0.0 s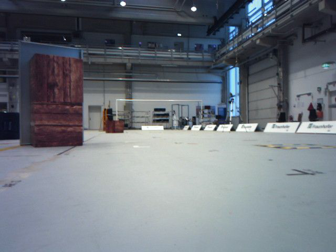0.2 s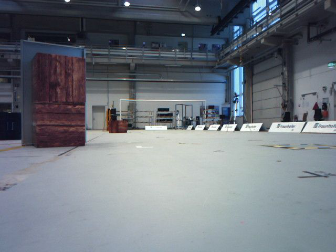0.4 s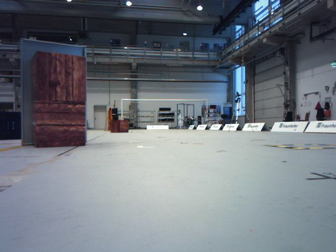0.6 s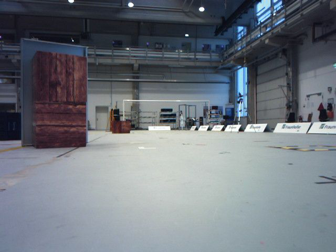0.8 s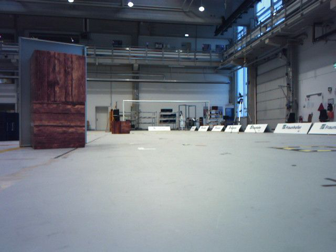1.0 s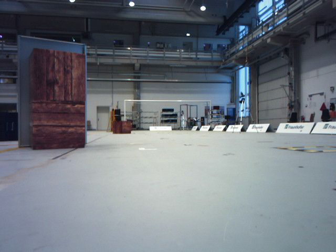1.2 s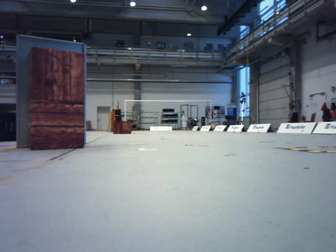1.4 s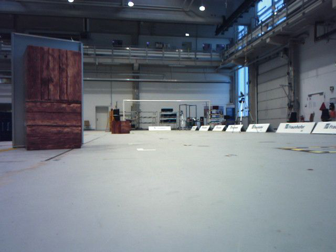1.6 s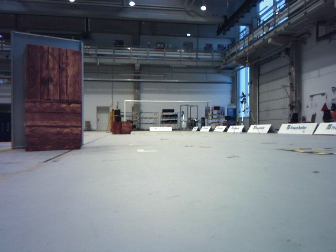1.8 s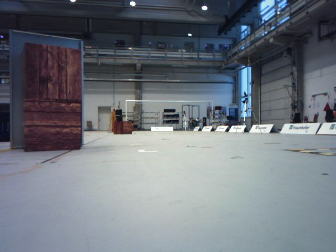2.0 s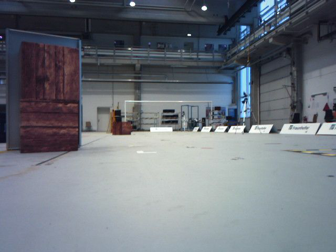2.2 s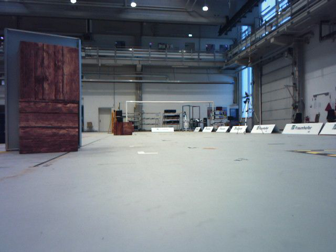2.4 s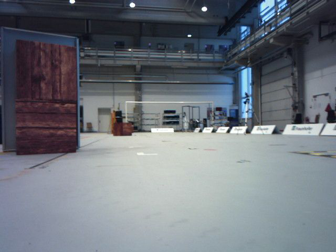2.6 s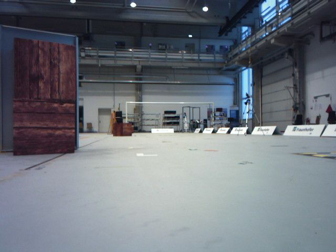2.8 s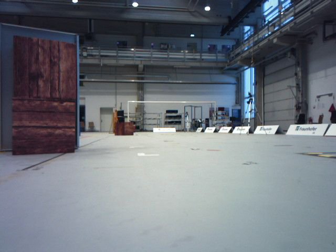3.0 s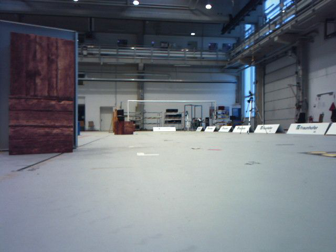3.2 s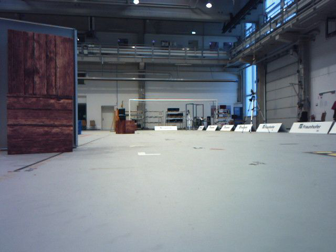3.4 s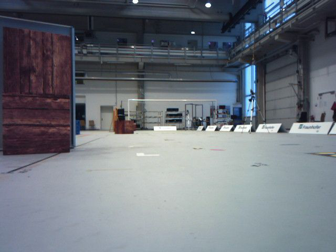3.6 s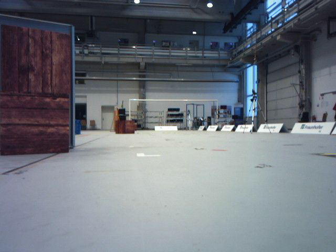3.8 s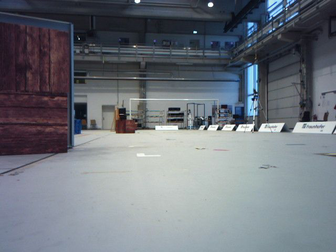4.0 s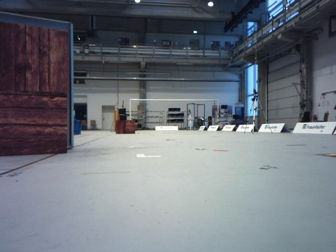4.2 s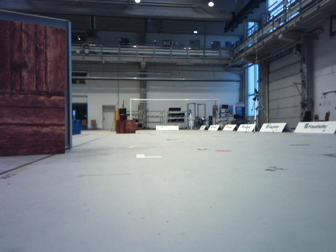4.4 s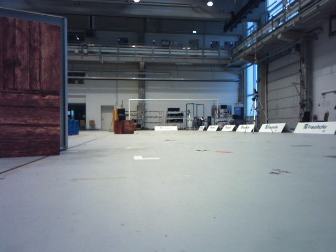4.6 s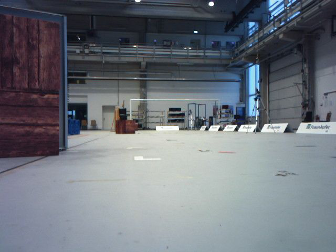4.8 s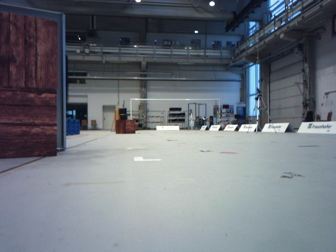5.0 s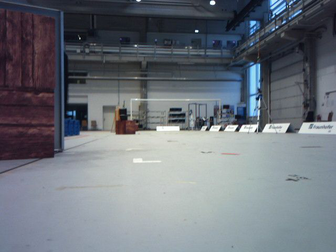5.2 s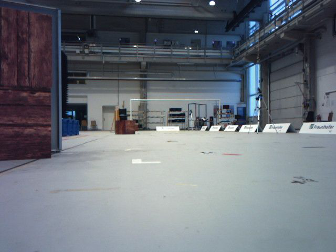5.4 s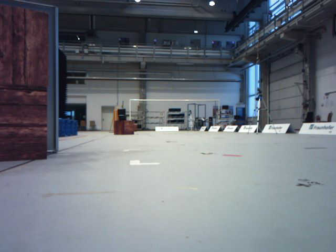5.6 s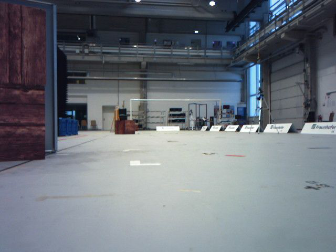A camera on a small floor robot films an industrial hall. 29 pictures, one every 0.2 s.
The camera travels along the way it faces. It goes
forward.
0.0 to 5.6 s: The camera travels forward, about 1.2 m, so what stands in front looms larger.
The film runs forward here.
